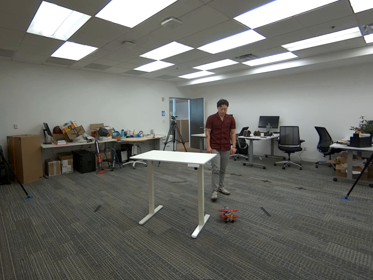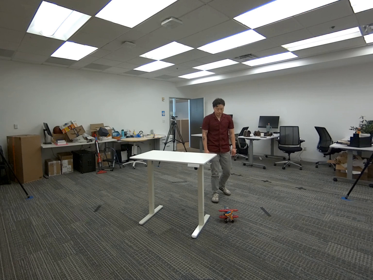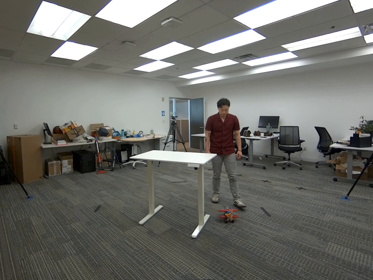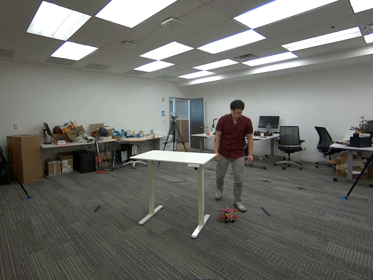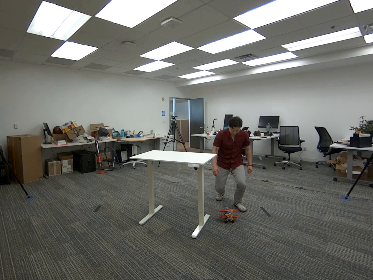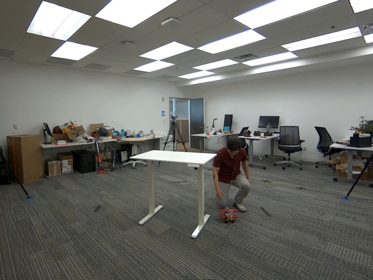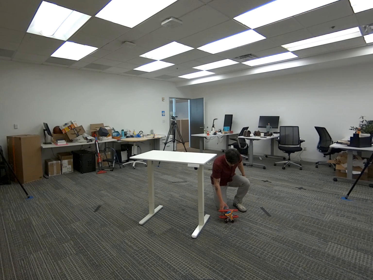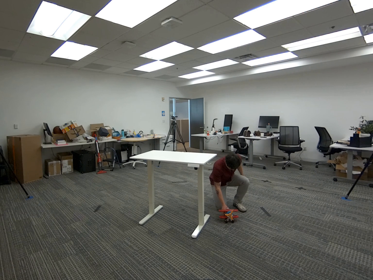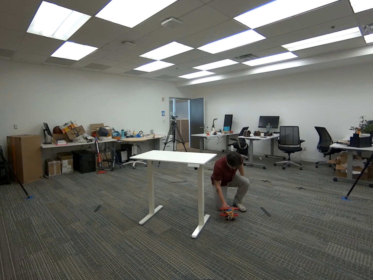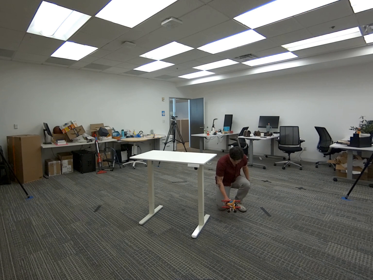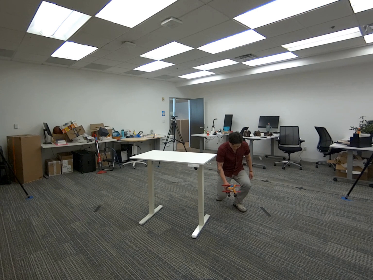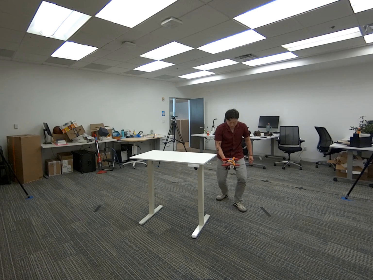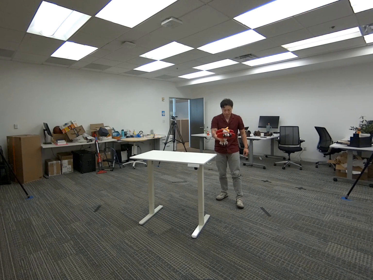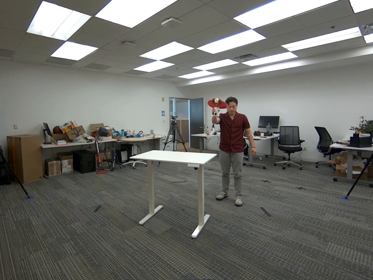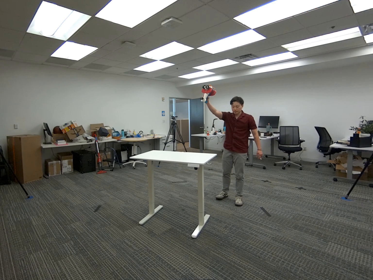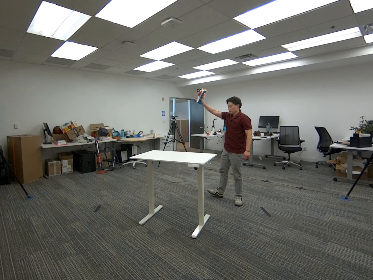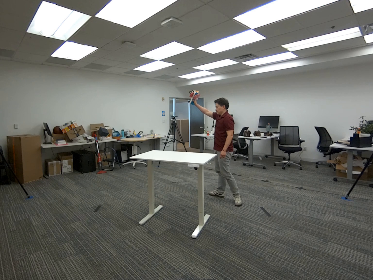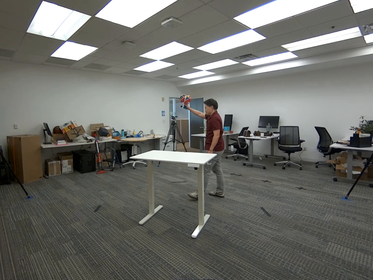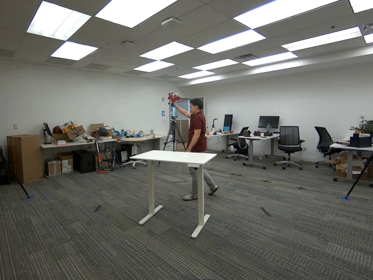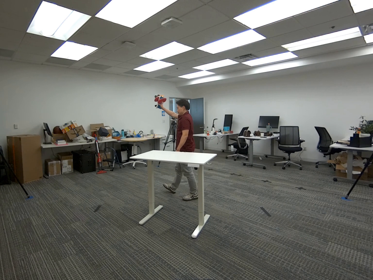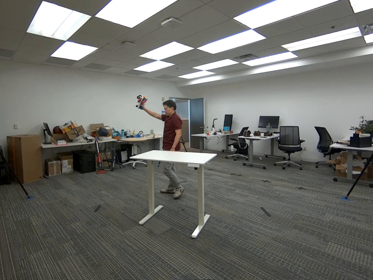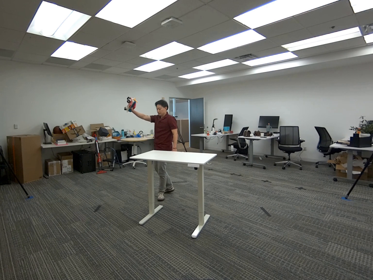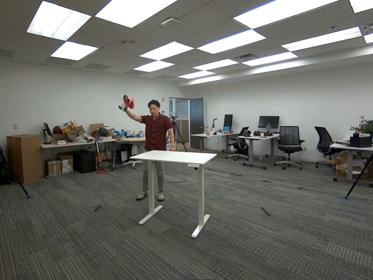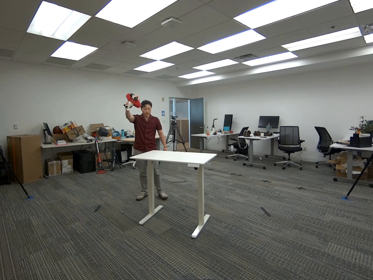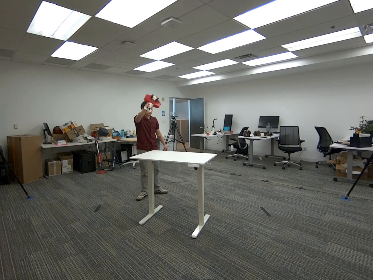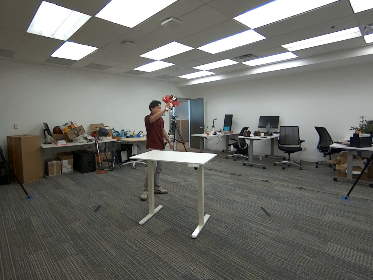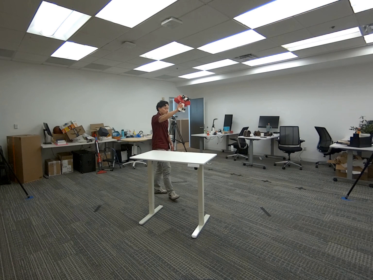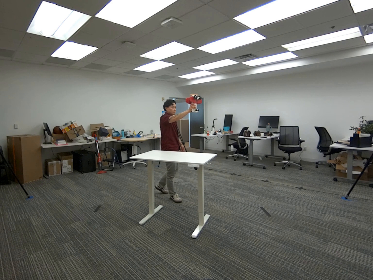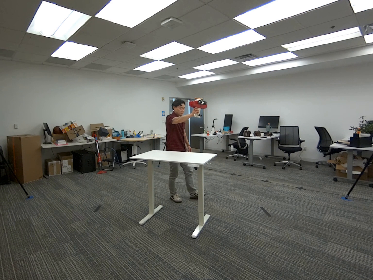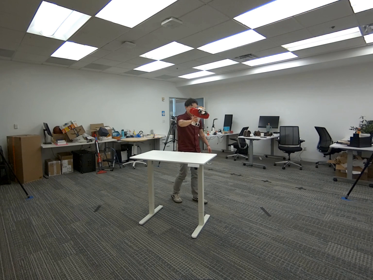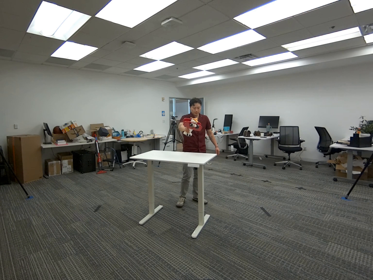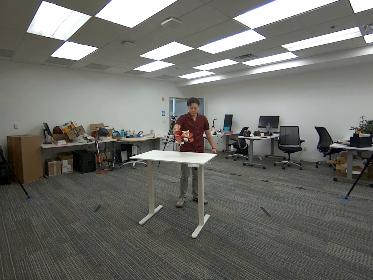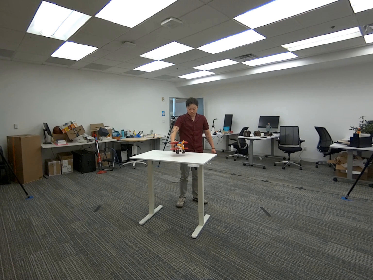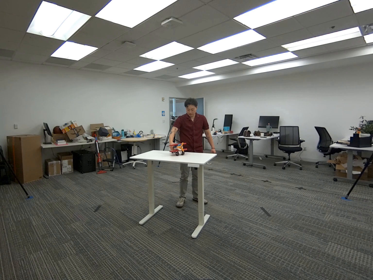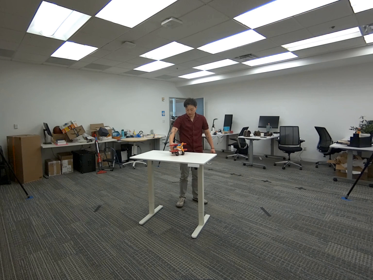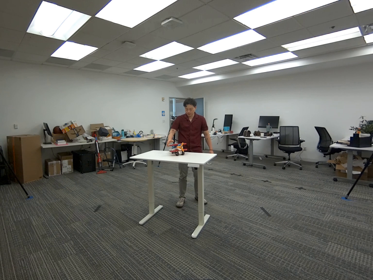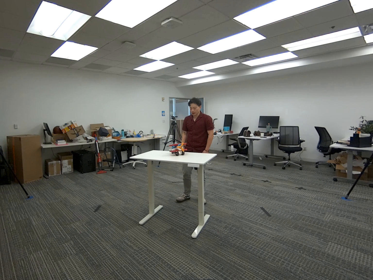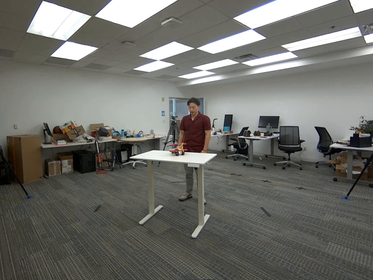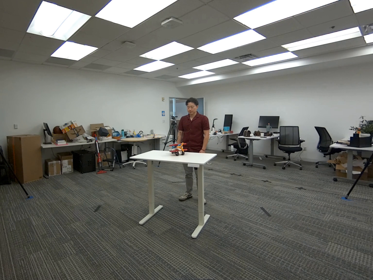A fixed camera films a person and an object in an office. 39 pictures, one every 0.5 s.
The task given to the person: Walk to the toy airplane on the ground, pick it up with your right hand, hold it in the air, walk to the white desk, and place the airplane on the desk.
